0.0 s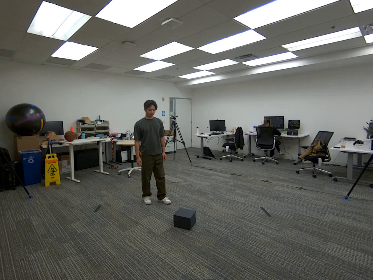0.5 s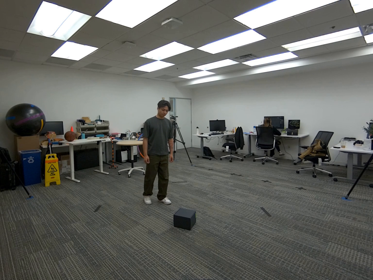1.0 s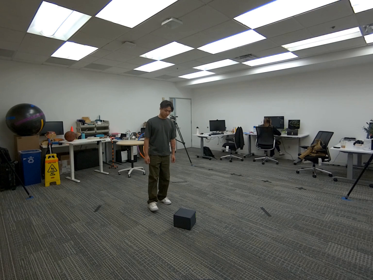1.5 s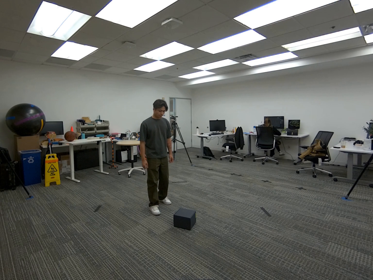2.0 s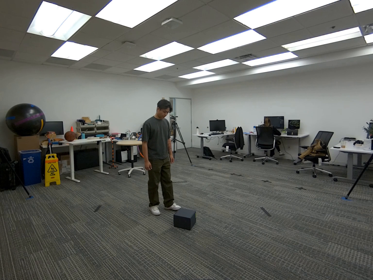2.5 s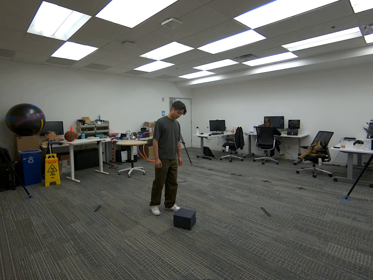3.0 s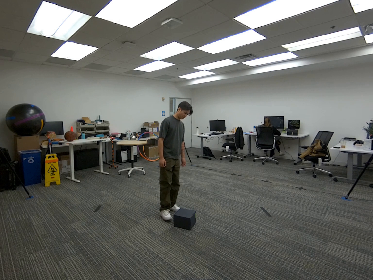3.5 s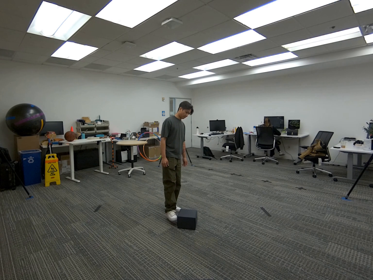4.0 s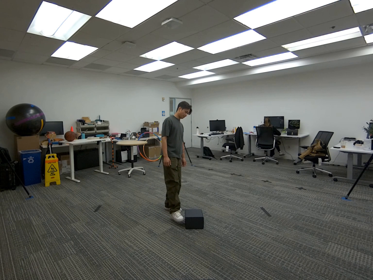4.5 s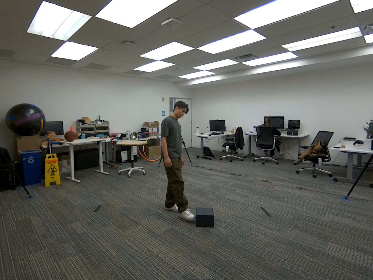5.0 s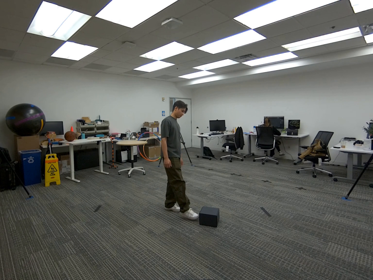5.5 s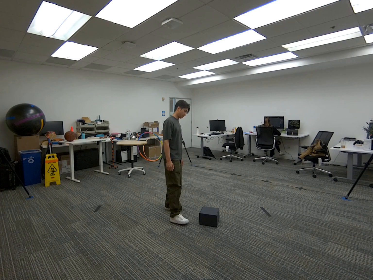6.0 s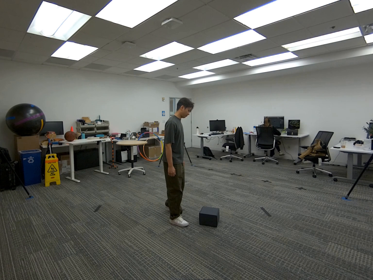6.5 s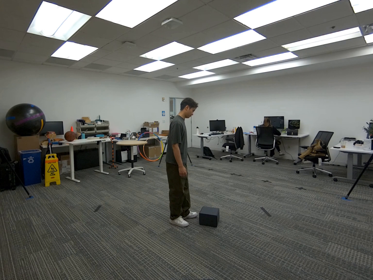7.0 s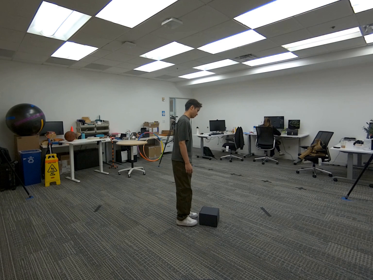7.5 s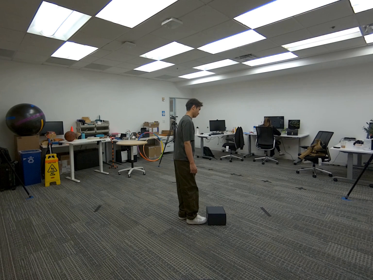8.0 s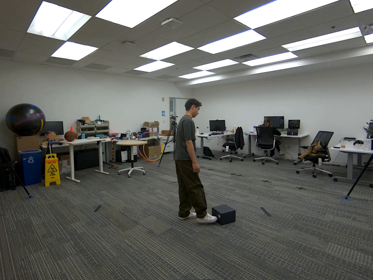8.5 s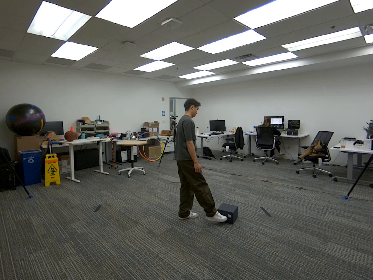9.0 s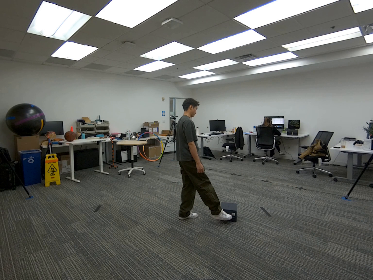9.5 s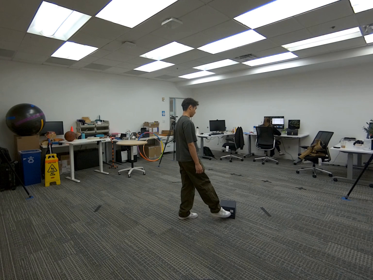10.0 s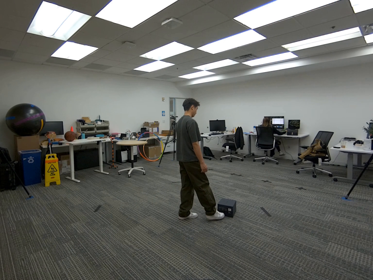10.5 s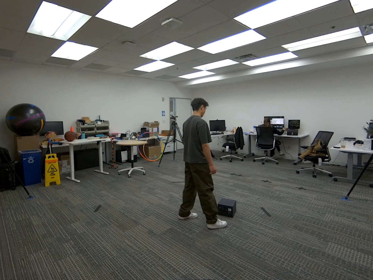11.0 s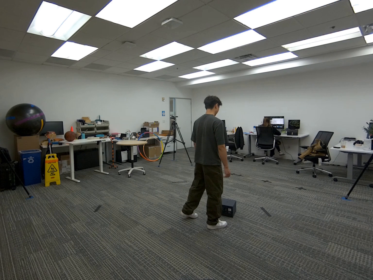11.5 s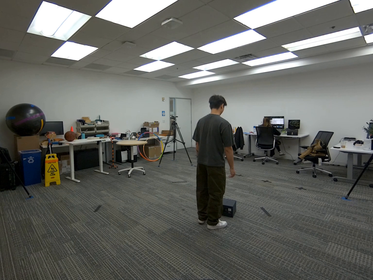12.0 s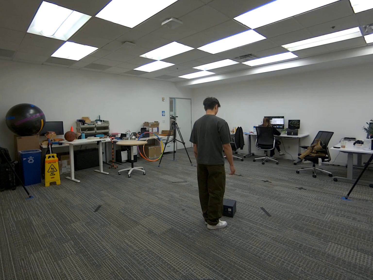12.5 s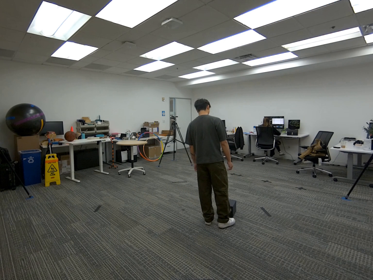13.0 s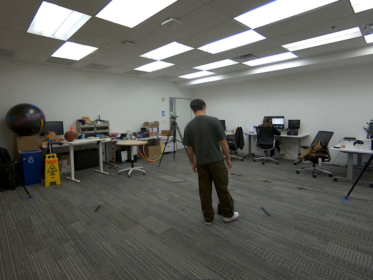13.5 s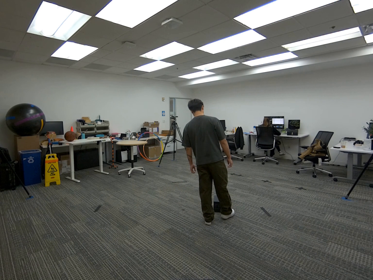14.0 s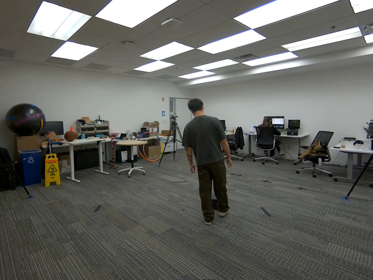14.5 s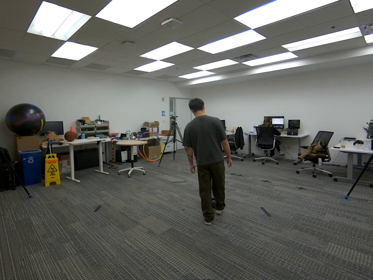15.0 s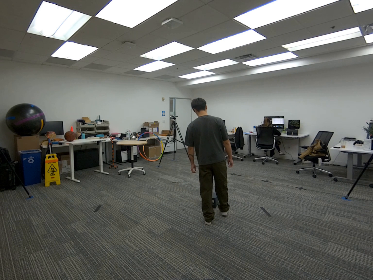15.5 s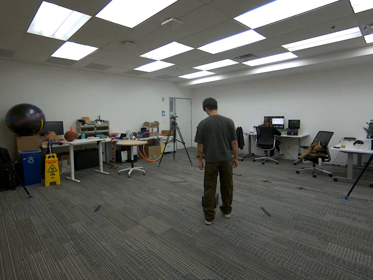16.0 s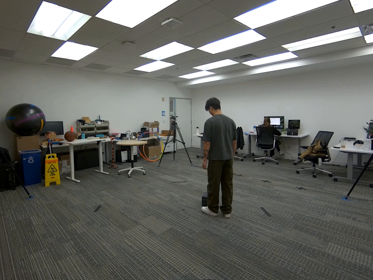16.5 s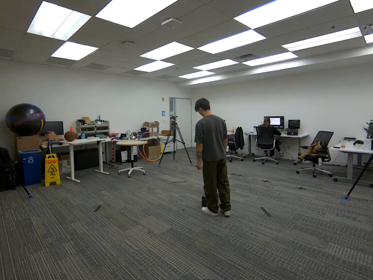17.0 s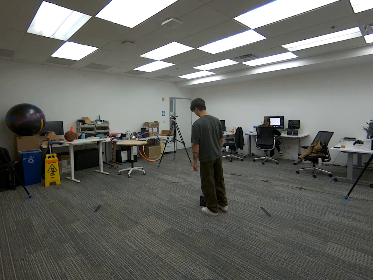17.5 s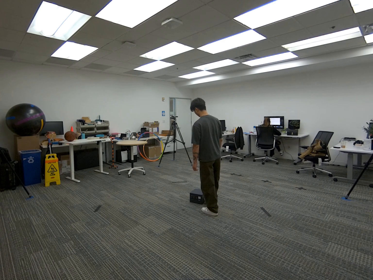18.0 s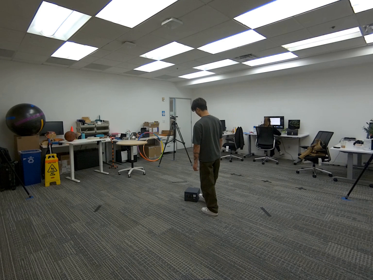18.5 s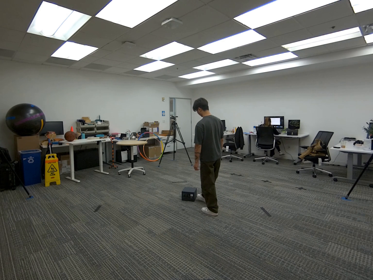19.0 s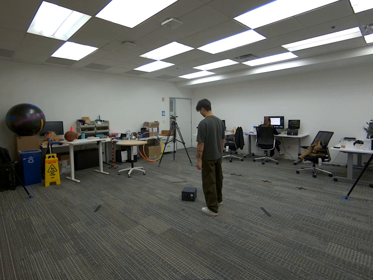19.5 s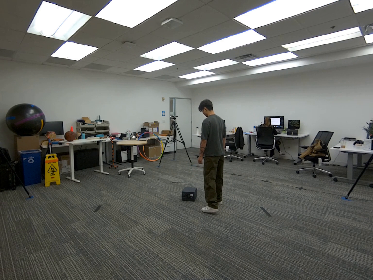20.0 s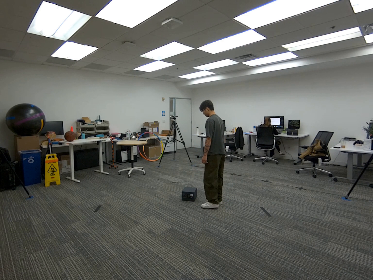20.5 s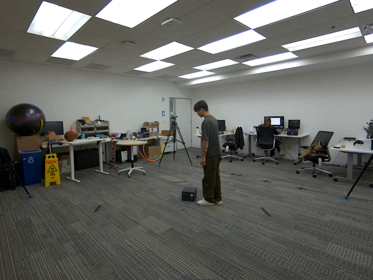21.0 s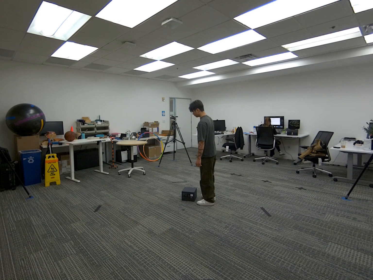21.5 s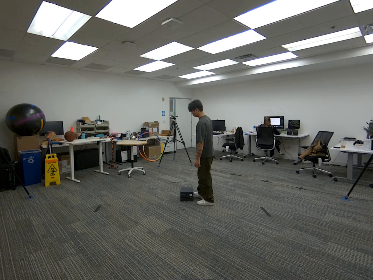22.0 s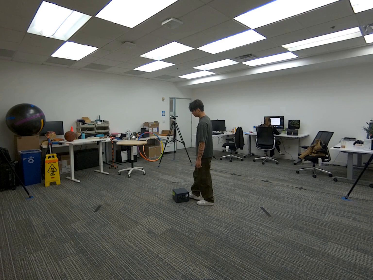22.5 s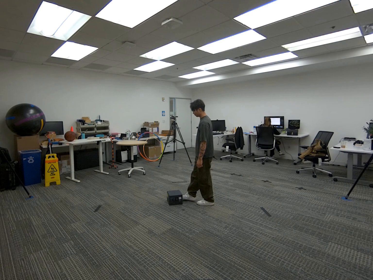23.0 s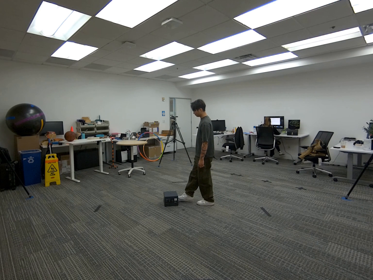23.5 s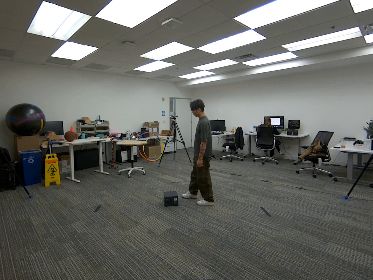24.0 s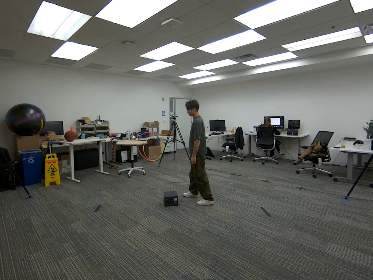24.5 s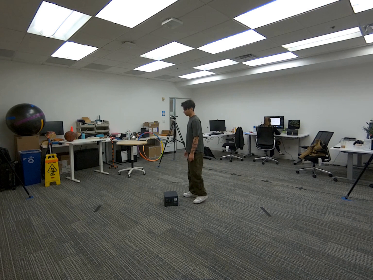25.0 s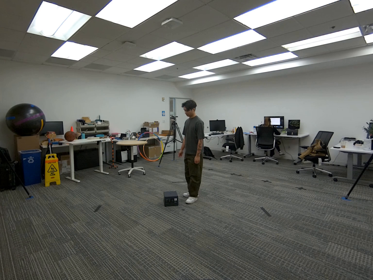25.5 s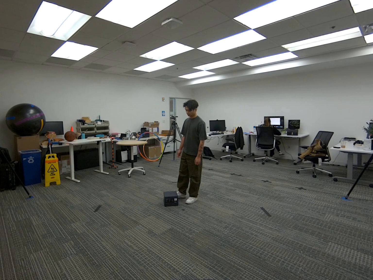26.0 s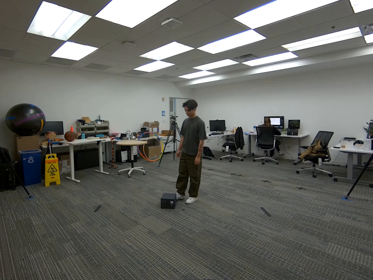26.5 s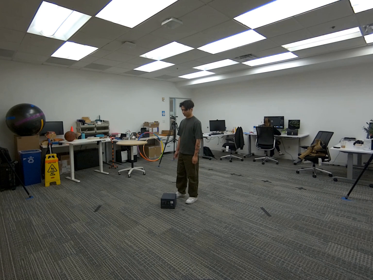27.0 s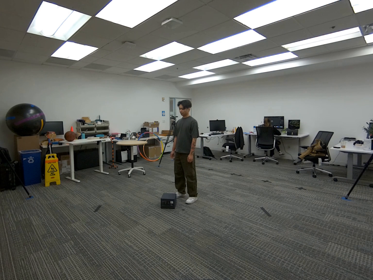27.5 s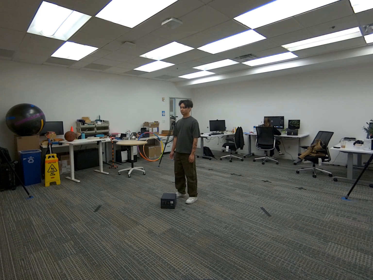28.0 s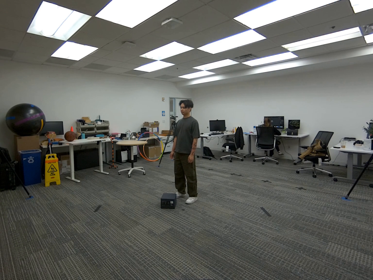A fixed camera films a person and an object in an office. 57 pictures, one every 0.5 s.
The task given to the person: Walk to the box and use your right leg to push the box aside.
